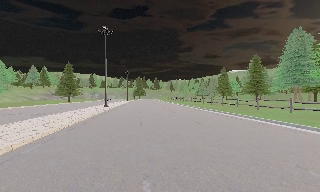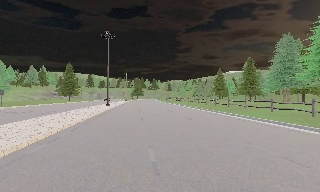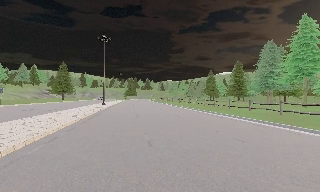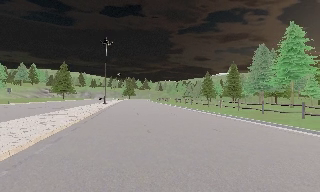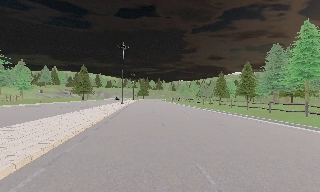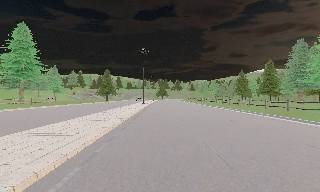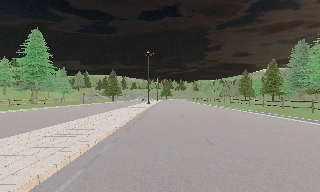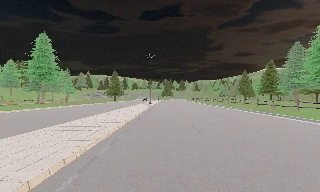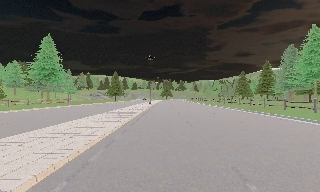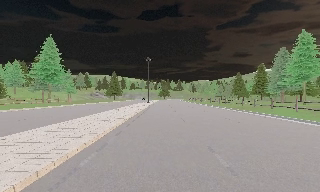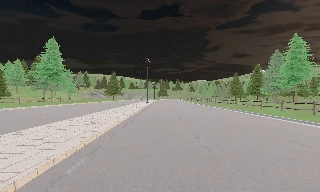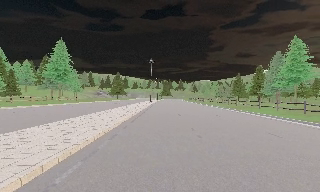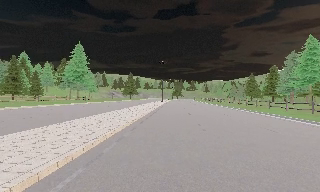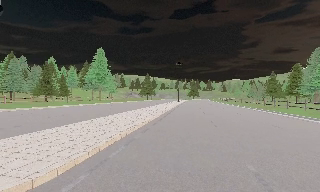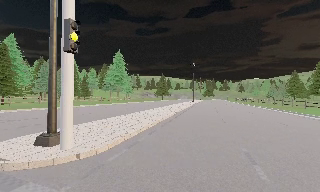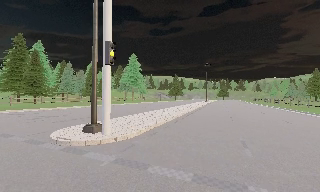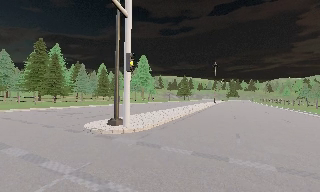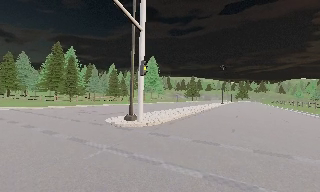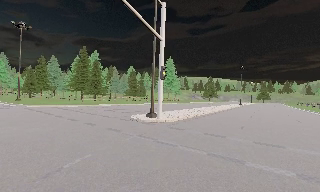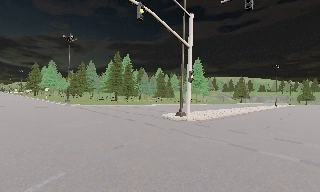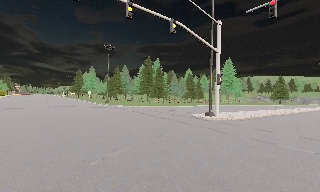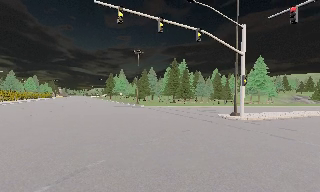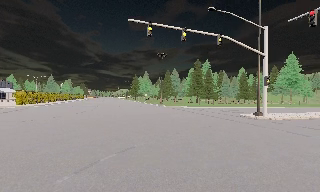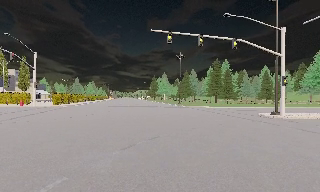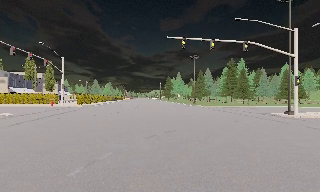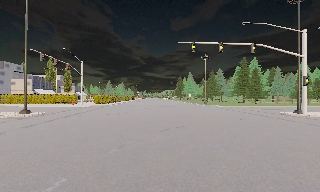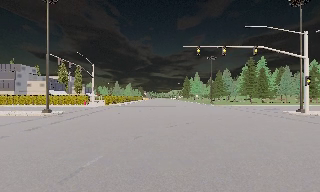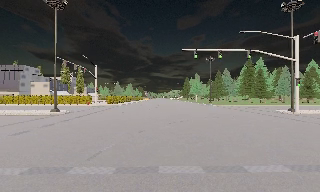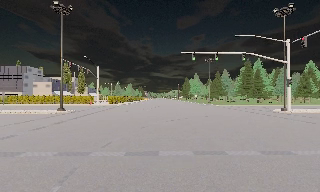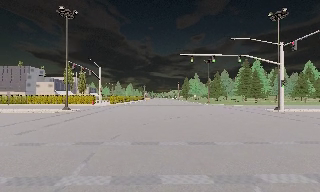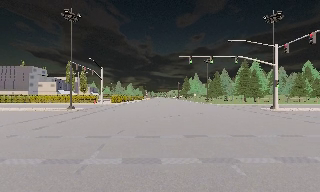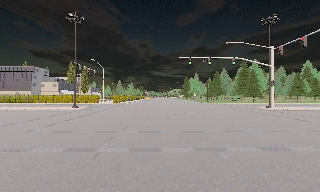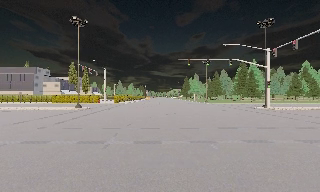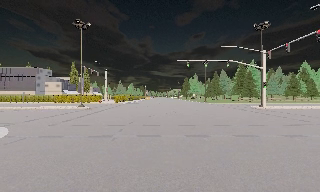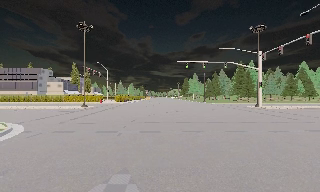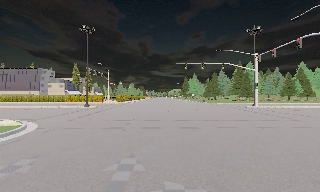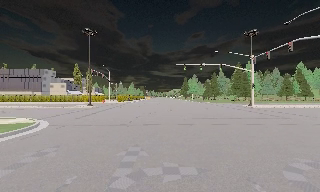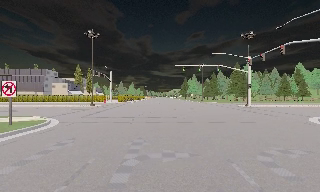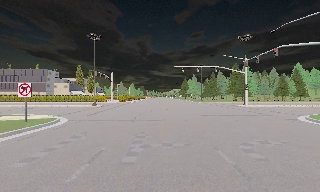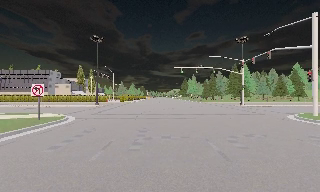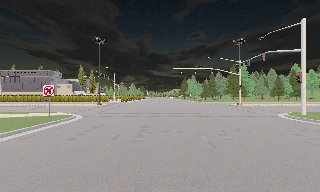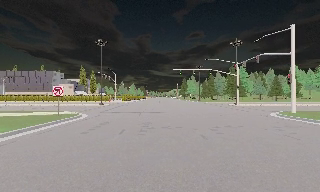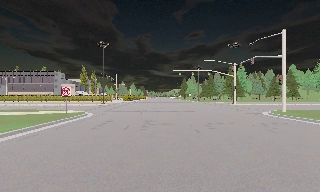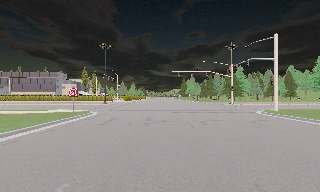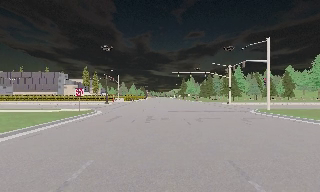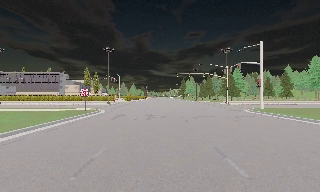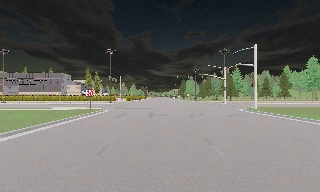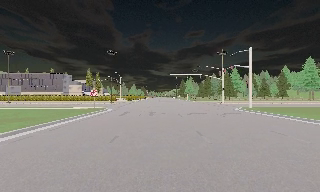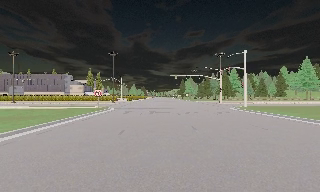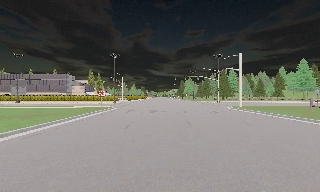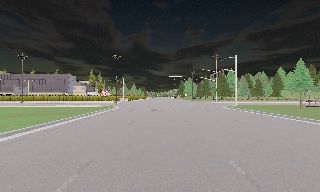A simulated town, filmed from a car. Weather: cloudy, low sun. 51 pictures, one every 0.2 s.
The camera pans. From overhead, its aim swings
counterclockwise.
The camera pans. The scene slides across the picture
to the right.
0.0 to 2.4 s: The camera swings to its left by about 15 degrees, and the scene slides to the right. It travels backward, about 20 m, so what stands in front gets smaller.
2.4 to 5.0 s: The scene slides to the right, as the camera pans about 80 degrees to its left. It travels backward, about 19 m.
5.0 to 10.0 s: The camera travels backward, about 25 m, so what stands in front gets smaller.
The film runs backward here.
